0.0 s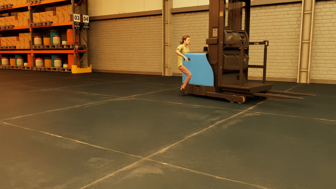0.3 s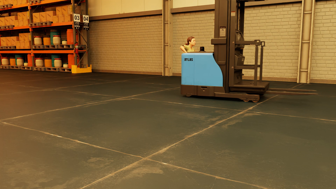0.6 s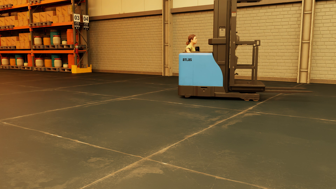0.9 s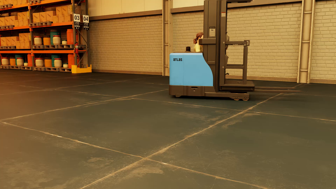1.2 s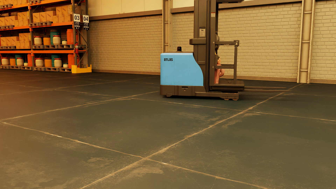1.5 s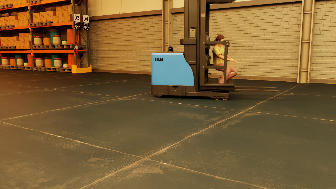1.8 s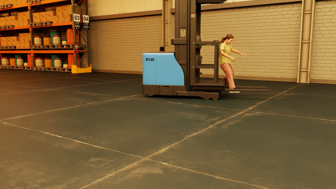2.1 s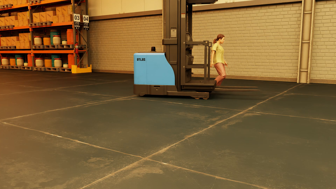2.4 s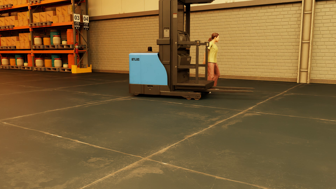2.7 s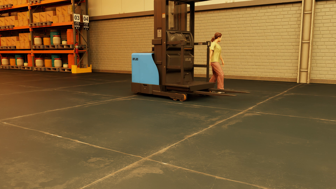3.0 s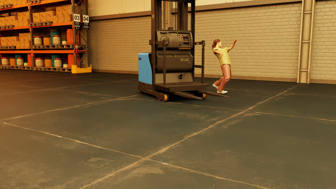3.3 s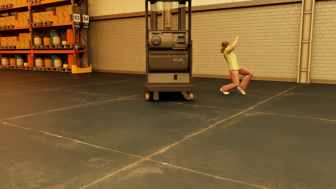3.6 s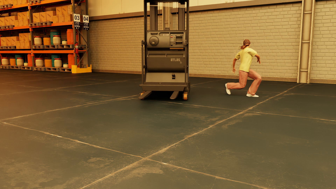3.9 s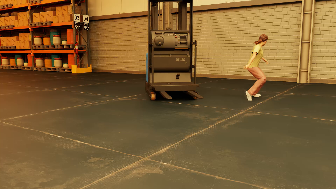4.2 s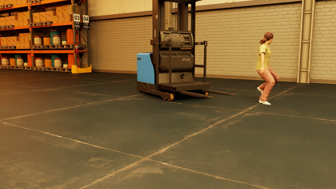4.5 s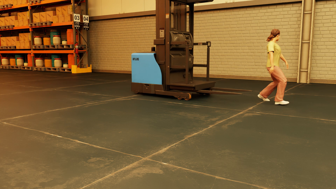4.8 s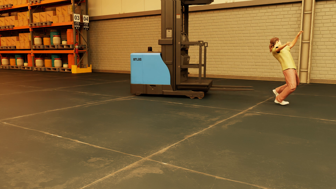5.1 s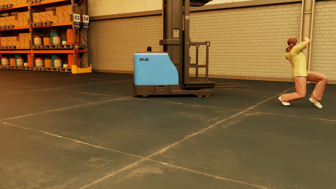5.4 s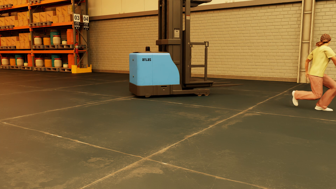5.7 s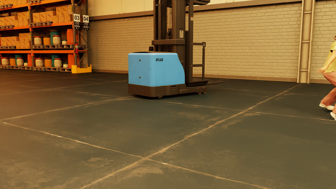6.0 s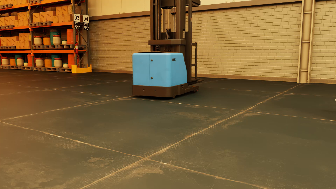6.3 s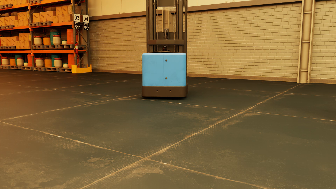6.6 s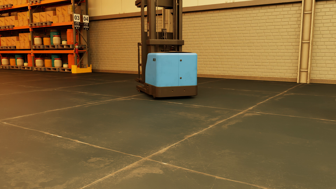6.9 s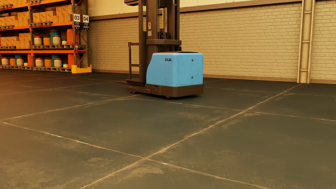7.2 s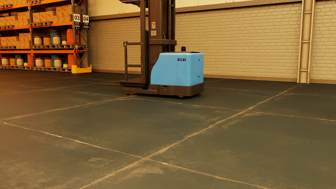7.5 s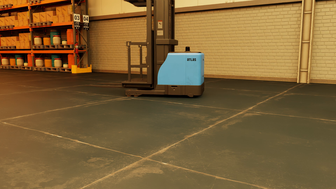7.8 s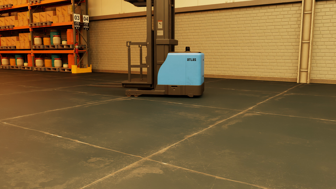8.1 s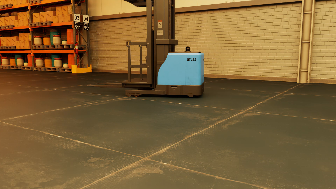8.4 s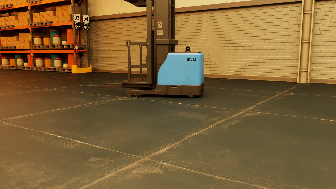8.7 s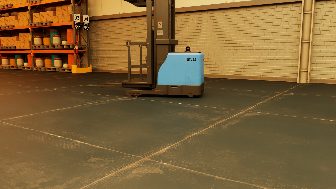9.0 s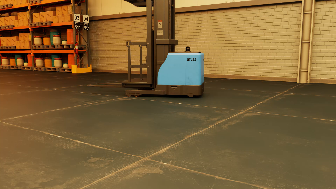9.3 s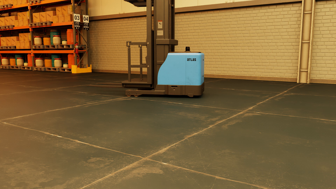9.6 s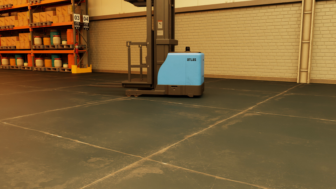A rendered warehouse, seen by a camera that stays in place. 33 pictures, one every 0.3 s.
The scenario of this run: Near miss between a forklift and a person.
